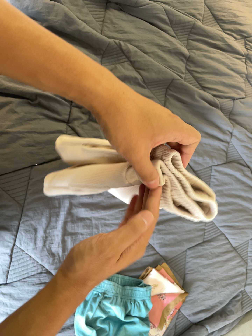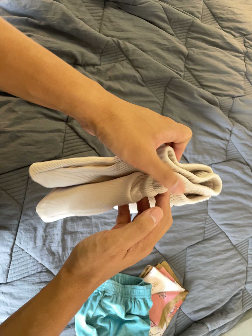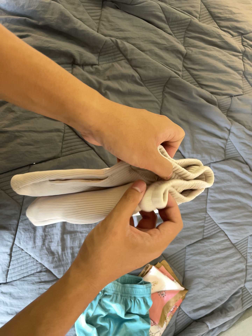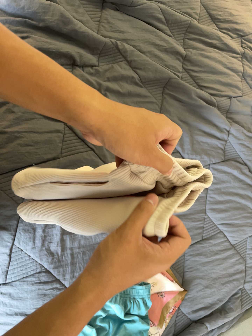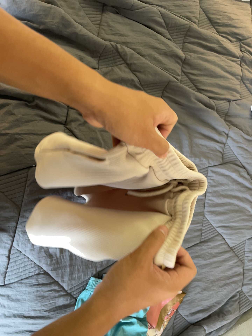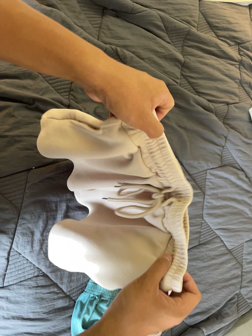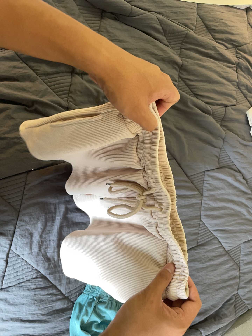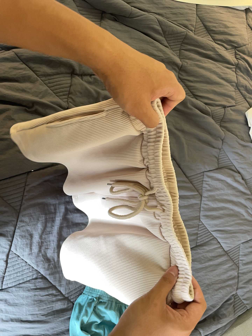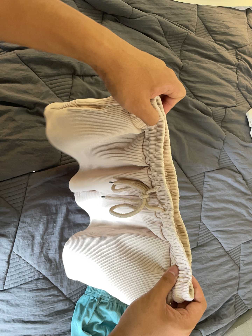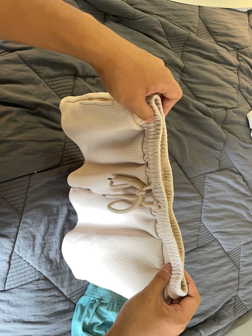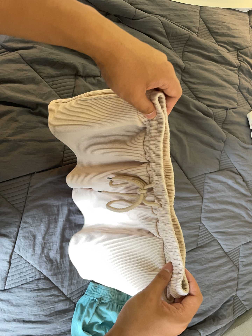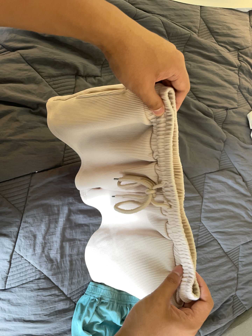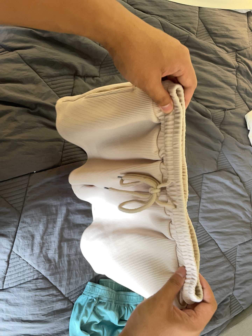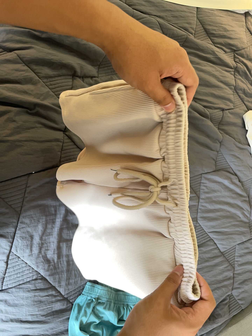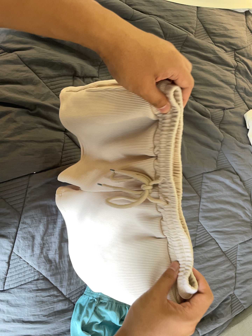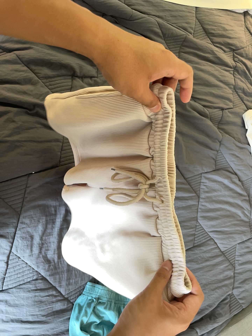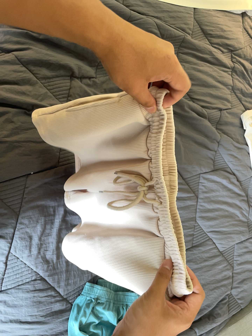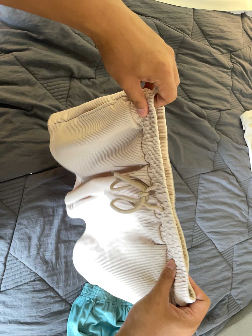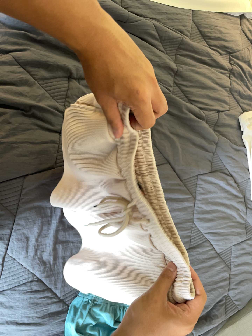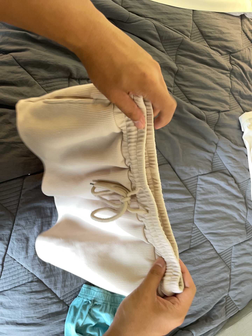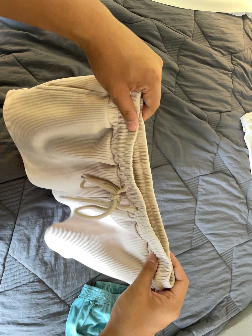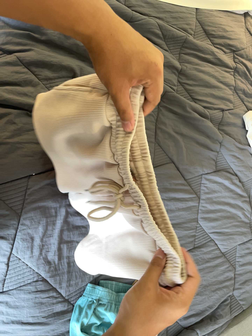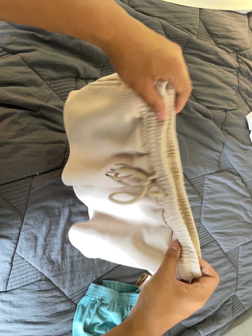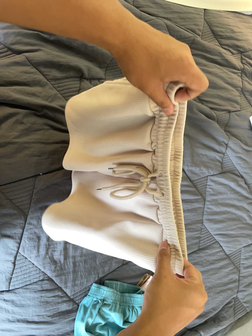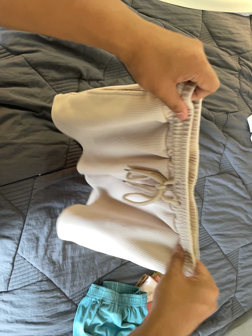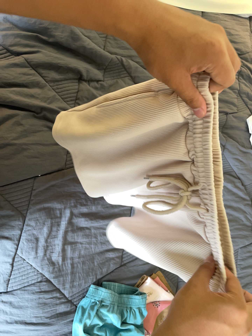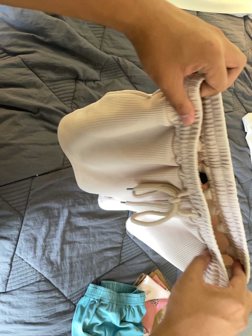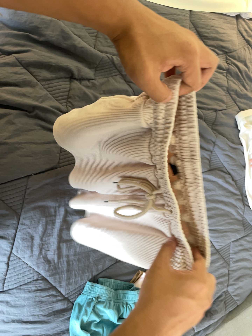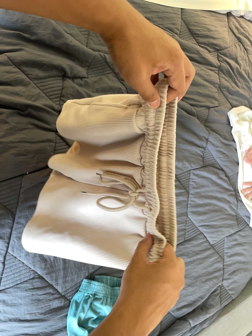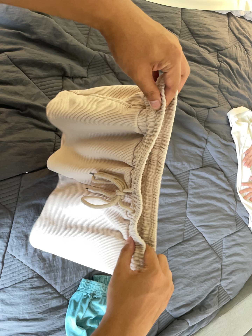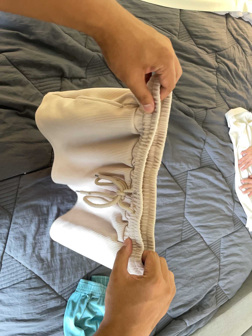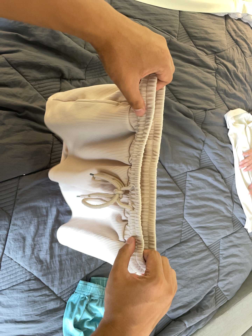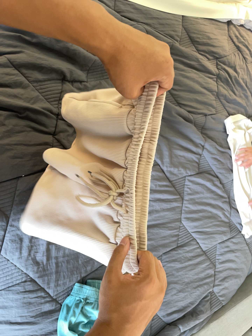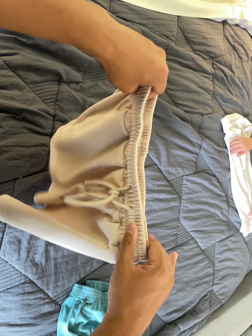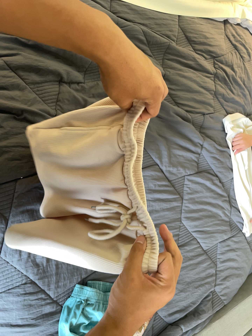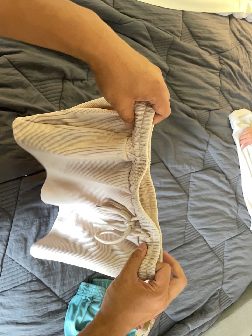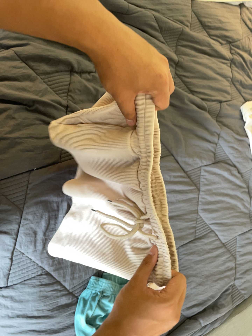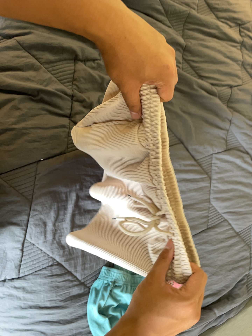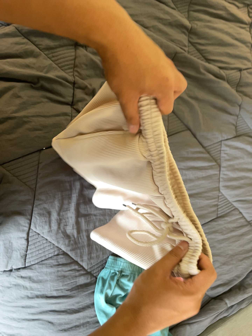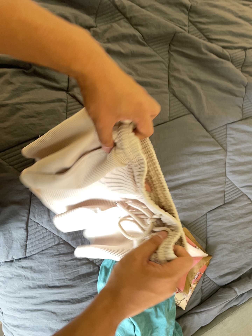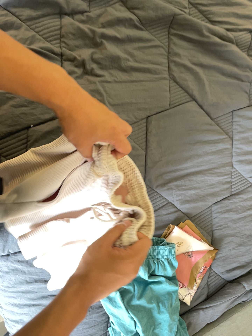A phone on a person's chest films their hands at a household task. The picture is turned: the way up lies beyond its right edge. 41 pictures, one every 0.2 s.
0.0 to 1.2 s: The camera keeps its place and its aim.
1.2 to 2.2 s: The camera shifts only a little, or ends up much as it began.
2.2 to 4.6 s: The camera keeps its place and its aim.
4.6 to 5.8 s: The camera shifts only a little, or ends up much as it began.
5.8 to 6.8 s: The camera keeps its place and its aim.
6.8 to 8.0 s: The camera pans to its left by about 15 degrees. It travels forward, to its right and toward the bottom of its view, about 16 cm, so what stands in front looms larger.
The film runs backward here.
